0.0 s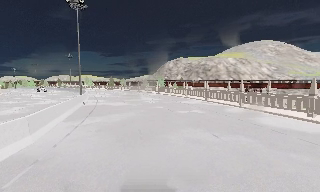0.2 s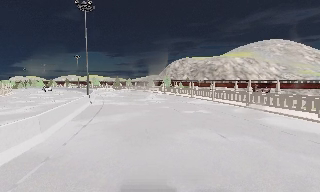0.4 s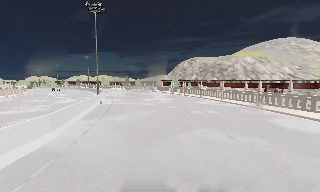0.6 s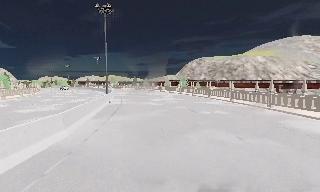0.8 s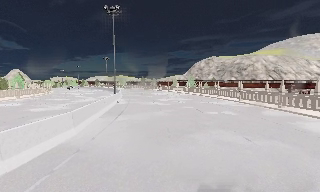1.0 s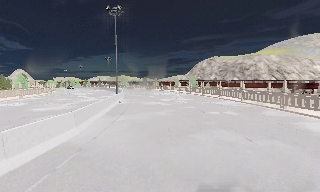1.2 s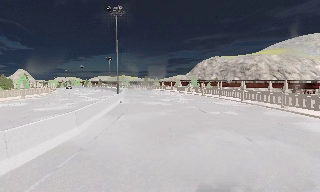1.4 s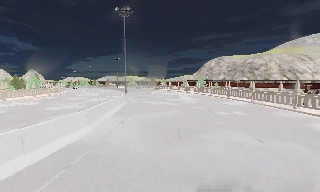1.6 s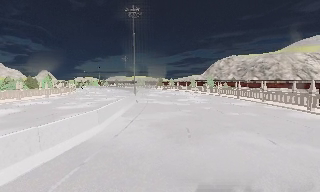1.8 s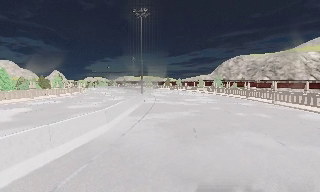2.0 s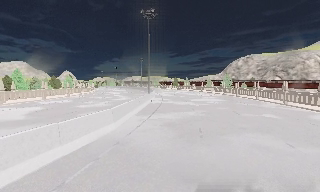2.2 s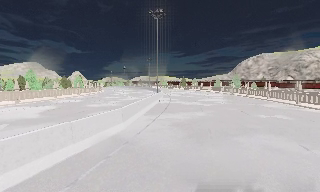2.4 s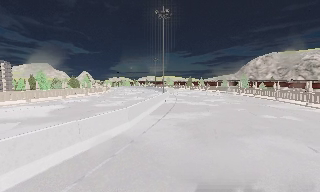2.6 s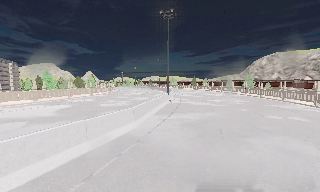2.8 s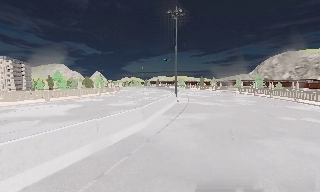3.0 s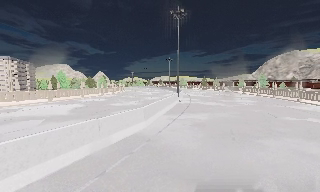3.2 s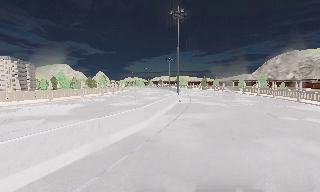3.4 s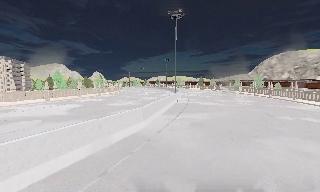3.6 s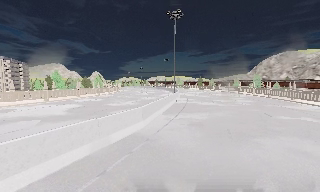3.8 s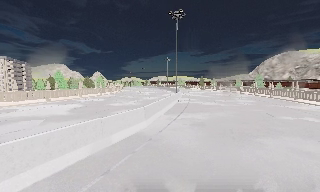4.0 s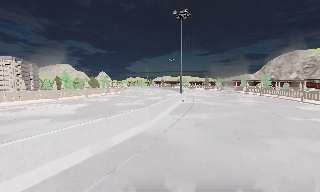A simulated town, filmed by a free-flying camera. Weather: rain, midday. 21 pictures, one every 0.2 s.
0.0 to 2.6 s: The camera pans to its left, which is counterclockwise from overhead, by about 30 degrees. It travels backward, about 0.5 m, so what stands in front gets smaller.
2.6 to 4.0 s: The camera shifts only a little, or ends up much as it began.
The film runs backward here.
